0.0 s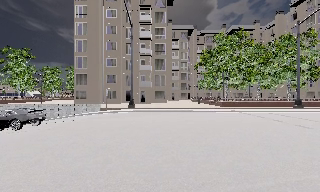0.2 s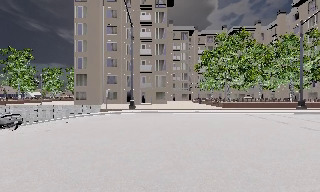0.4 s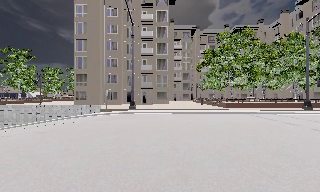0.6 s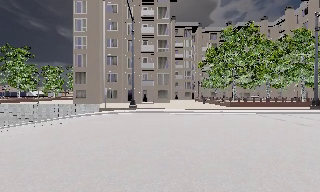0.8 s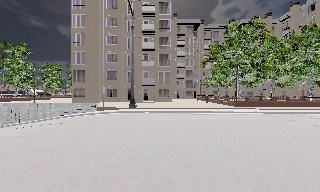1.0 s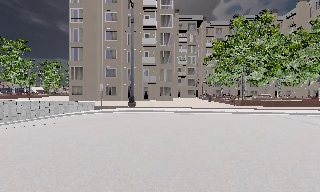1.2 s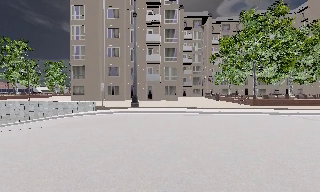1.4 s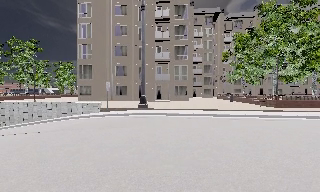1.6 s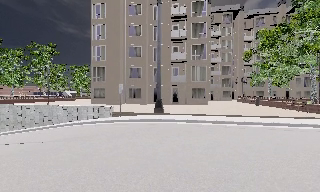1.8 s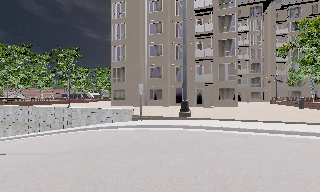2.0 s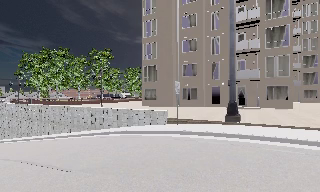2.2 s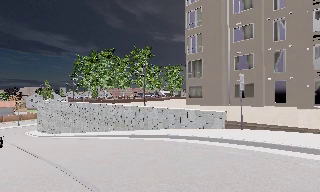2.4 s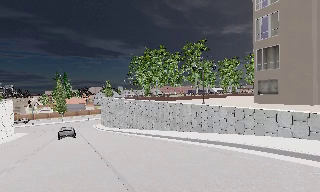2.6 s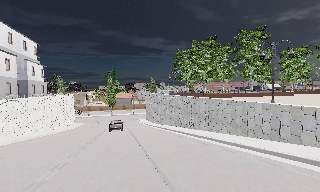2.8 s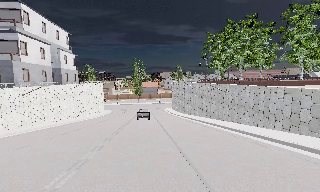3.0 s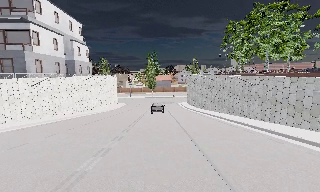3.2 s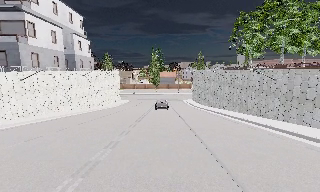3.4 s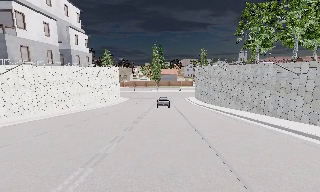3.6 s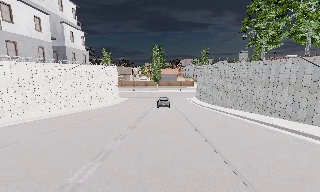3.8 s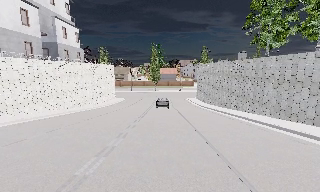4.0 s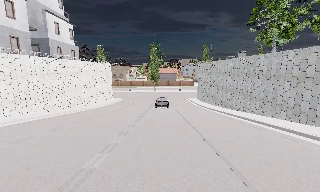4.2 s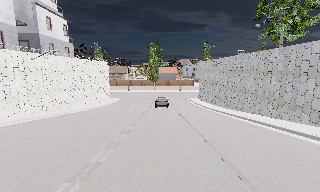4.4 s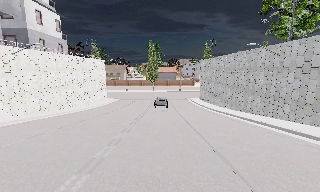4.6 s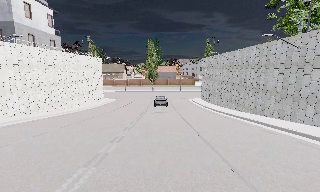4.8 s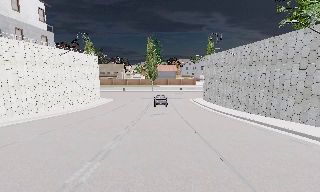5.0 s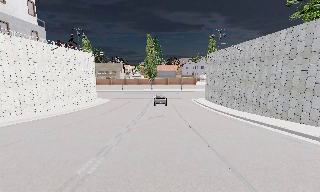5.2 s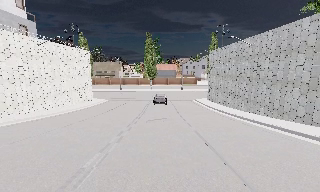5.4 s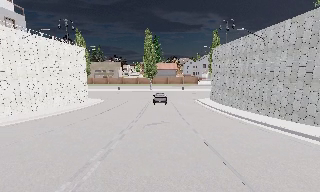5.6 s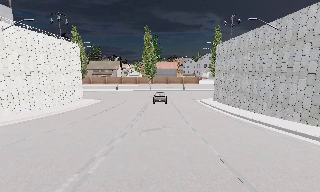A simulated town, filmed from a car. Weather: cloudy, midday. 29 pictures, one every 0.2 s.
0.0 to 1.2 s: The camera travels forward, about 4.5 m, so what stands in front looms larger. It gains speed.
1.2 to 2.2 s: The camera swings to its left by about 40 degrees, and the scene slides to the right. It travels forward, about 8 m.
2.2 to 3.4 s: The camera pans to its left, which is counterclockwise from overhead, by about 50 degrees. It travels forward, about 10 m. Its aim tips downward by about 10 degrees, and the scene shifts upward.
3.4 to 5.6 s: The camera travels forward, about 18 m, so what stands in front looms larger.
The film runs forward here.
